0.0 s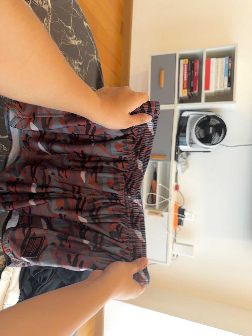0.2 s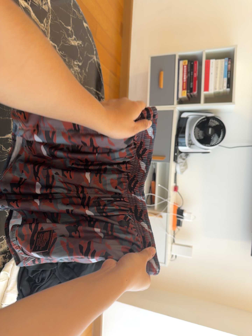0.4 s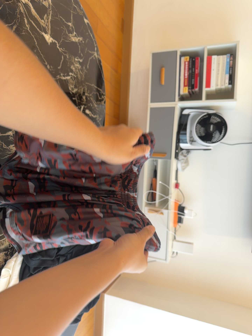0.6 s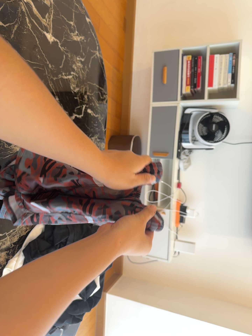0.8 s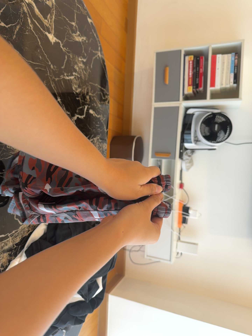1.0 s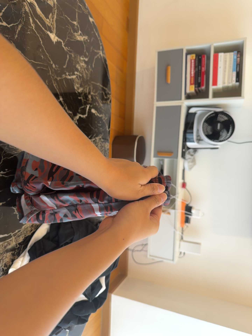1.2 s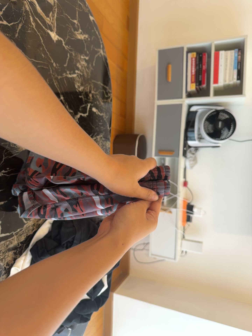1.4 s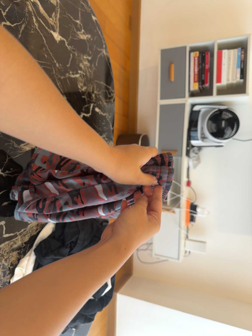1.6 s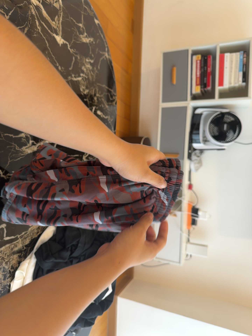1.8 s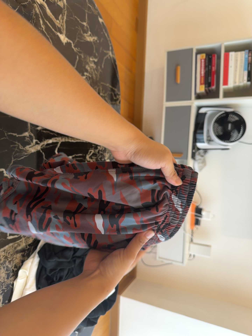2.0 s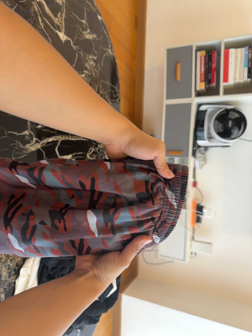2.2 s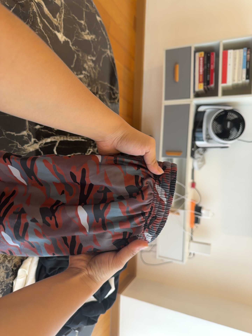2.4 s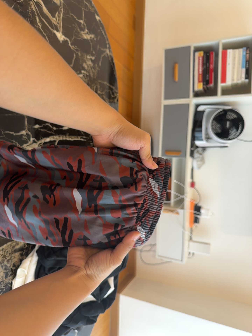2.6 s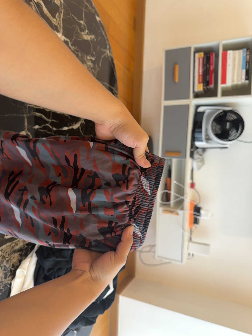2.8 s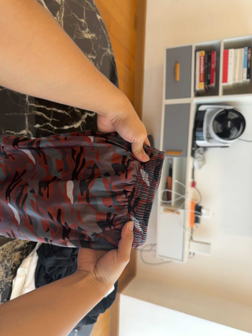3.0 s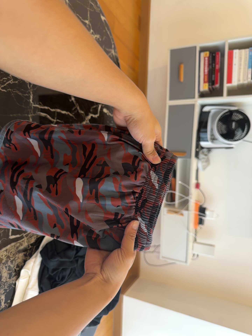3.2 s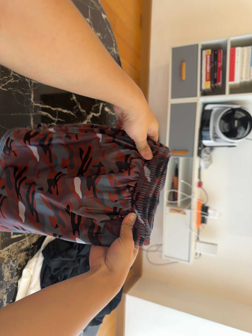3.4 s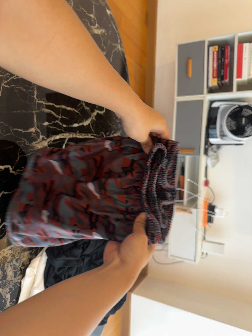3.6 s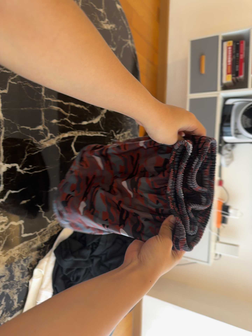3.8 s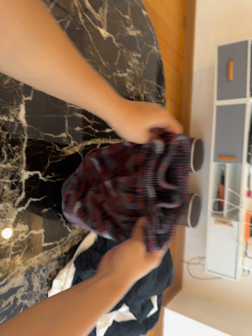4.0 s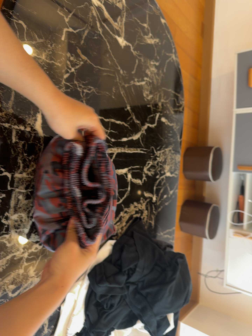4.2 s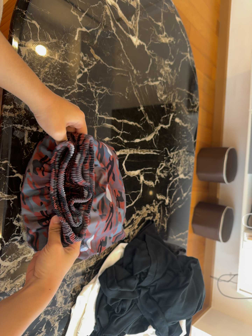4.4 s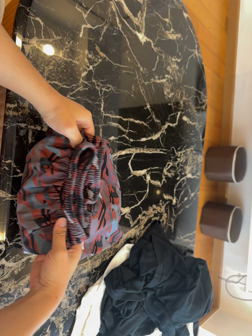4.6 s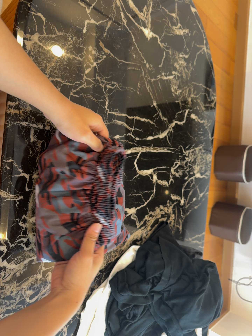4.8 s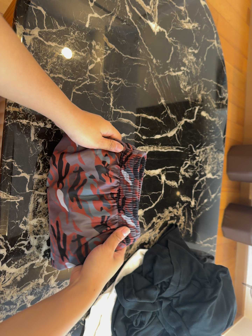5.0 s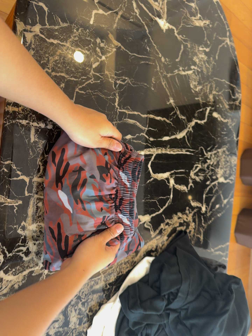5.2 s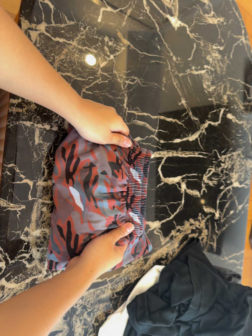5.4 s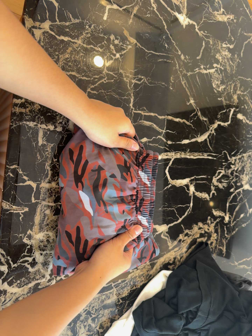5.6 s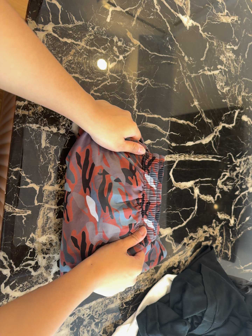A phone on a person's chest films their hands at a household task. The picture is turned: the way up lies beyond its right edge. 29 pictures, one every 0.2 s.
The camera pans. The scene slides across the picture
to the right.
0.0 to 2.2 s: The camera shifts only a little, or ends up much as it began.
2.2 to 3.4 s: The camera shifts only a little, or ends up much as it began.
3.4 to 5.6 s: The camera swings to its left by about 30 degrees, and the scene slides to the right. It travels forward, about 20 cm, so what stands in front looms larger.
The film runs forward here.
